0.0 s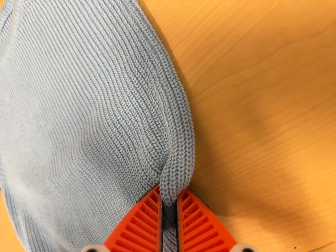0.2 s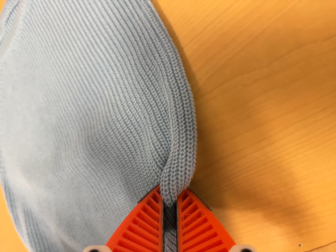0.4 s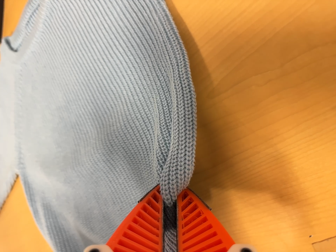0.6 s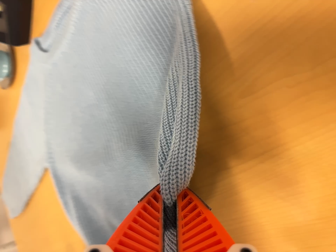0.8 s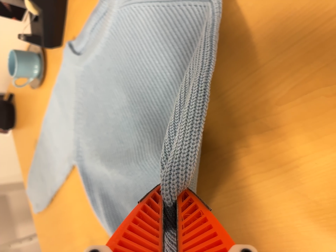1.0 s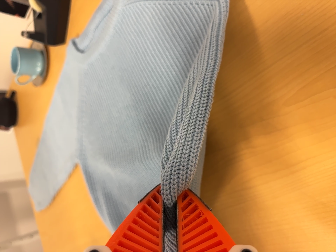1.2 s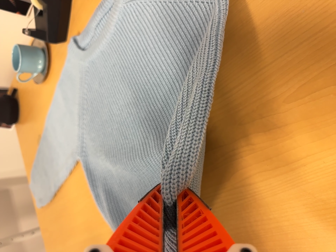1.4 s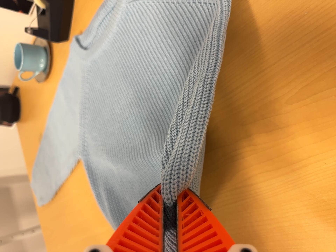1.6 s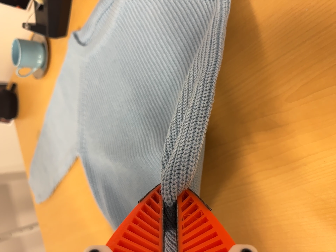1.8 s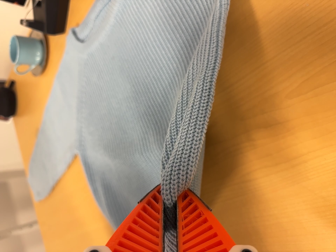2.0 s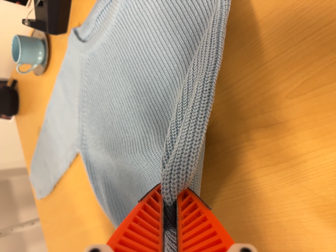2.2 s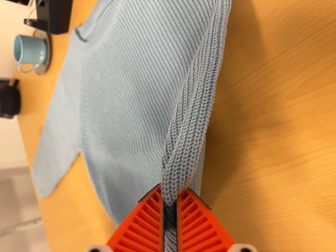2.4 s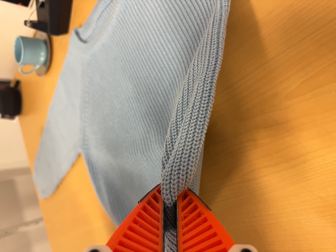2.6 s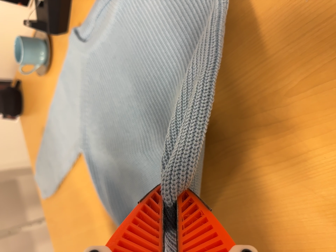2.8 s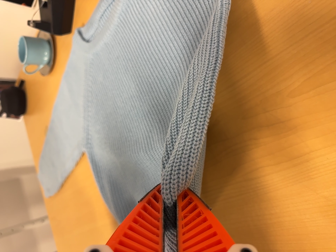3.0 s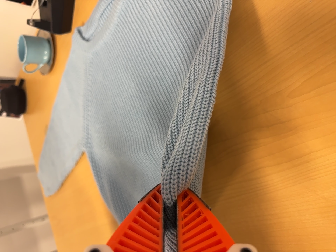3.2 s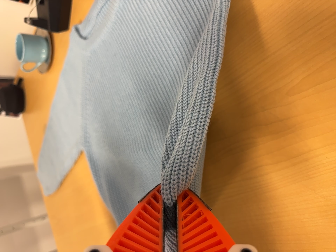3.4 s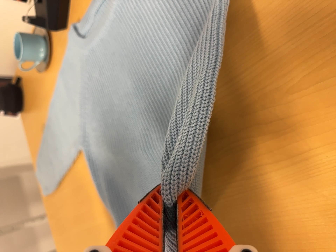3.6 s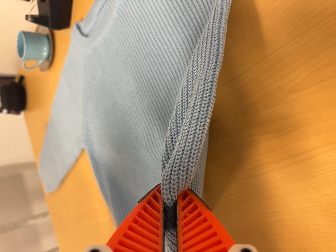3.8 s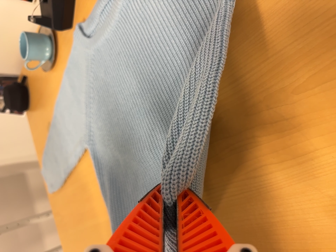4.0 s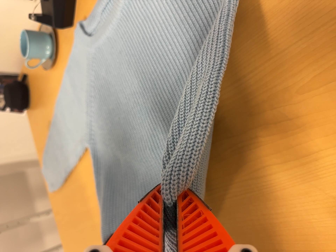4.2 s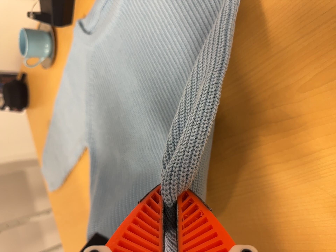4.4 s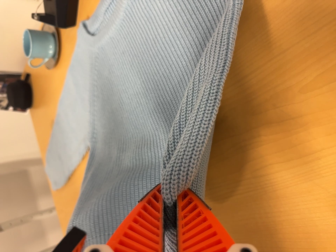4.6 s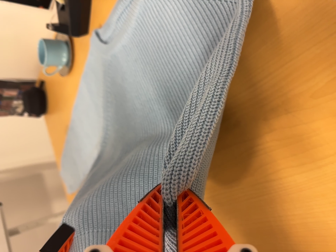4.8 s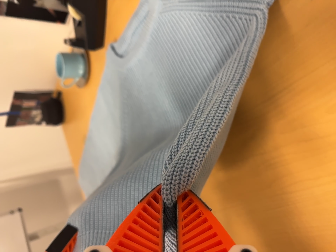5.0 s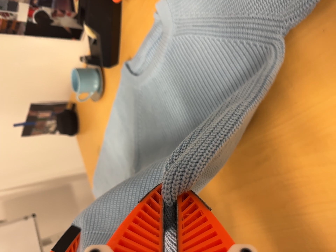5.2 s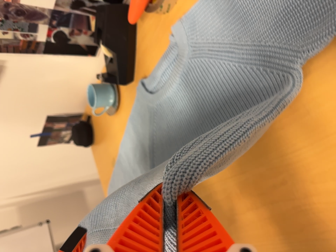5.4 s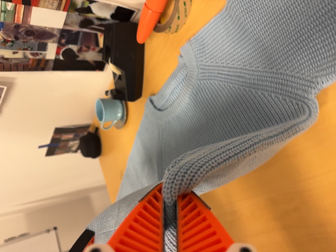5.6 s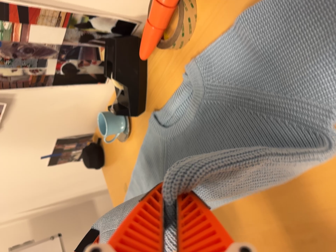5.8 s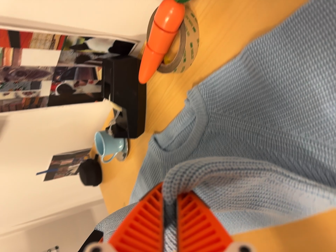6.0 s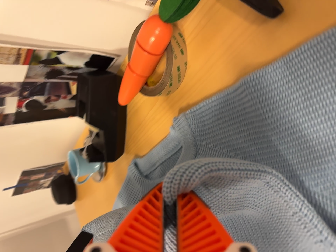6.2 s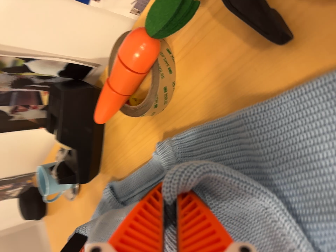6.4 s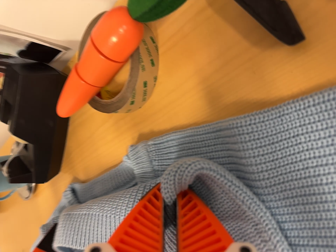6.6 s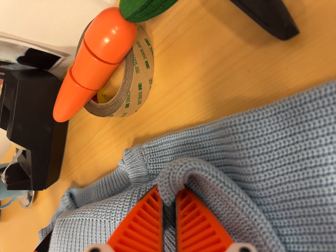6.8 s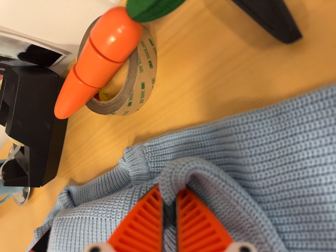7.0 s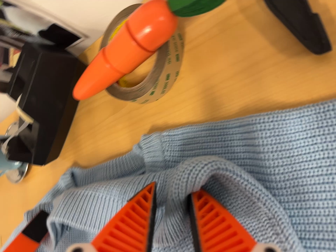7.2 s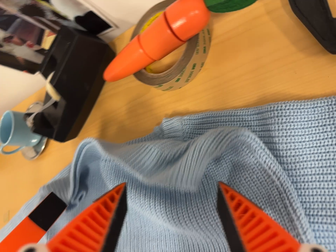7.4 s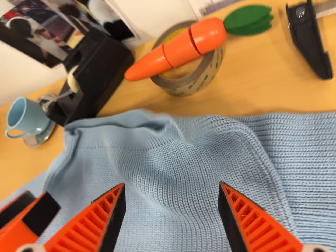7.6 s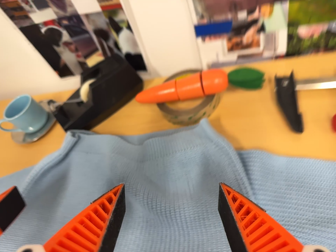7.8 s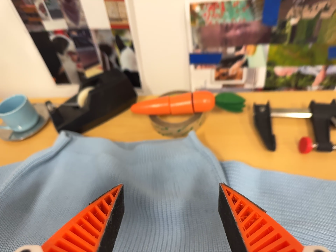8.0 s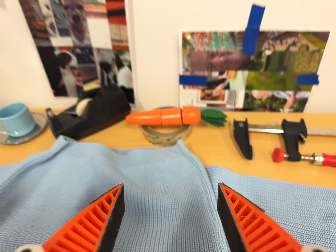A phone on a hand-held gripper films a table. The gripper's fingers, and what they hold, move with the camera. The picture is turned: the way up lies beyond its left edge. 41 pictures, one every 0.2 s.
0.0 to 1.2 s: The camera travels to its left and backward, about 8 cm, so close, fixed things drift to the right.
1.2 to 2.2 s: The camera keeps its place and its aim.
2.2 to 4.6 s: The camera shifts only a little, or ends up much as it began.
4.6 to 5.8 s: The camera travels toward the top of its view, about 18 cm, so close, fixed things drift downward.
5.8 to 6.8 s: The scene slides to the left, as the camera pans about 15 degrees to its right. It travels forward and toward the top of its view, about 14 cm, so what stands in front looms larger. It rolls about its line of sight by about 10 degrees, and the scene rotates clockwise.
6.8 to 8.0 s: The camera pans to its right by about 25 degrees. It travels backward, toward the bottom of its view and to its left, about 32 cm. Its aim tips toward the top of its view by about 35 degrees. It rolls about its line of sight by about 45 degrees, and the scene rotates clockwise.
The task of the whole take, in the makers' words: fold up.
The film runs forward here.
